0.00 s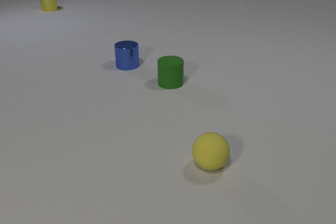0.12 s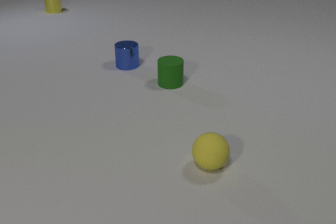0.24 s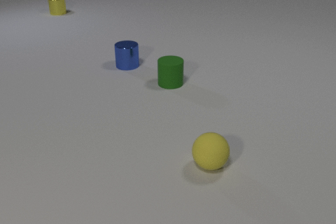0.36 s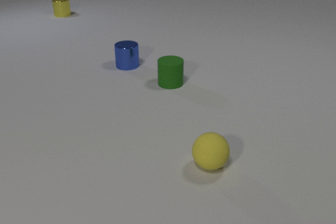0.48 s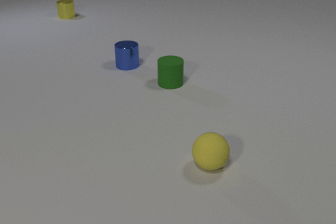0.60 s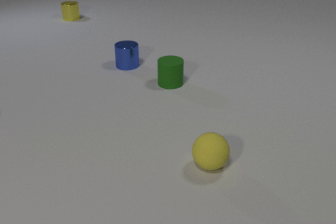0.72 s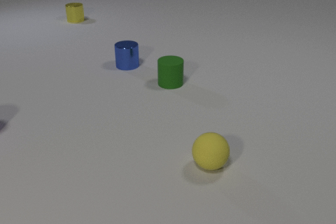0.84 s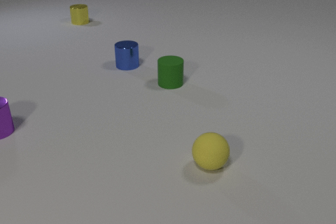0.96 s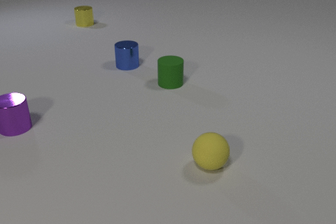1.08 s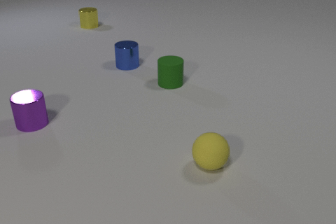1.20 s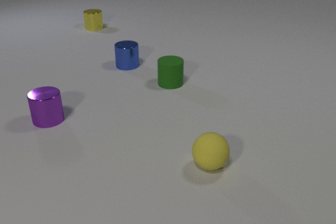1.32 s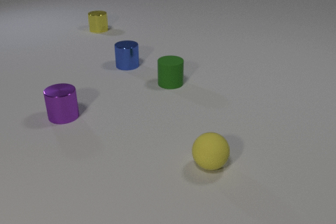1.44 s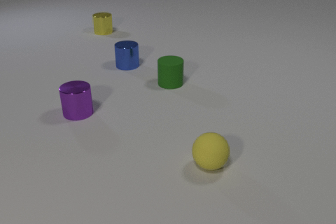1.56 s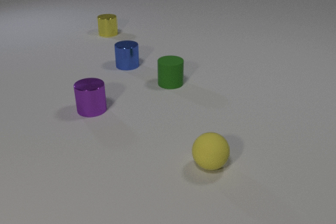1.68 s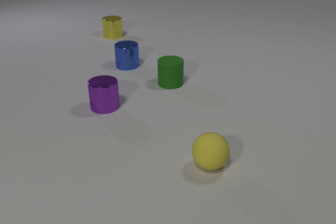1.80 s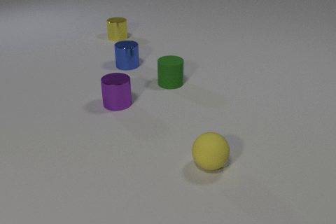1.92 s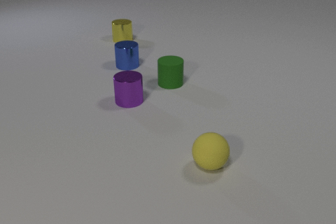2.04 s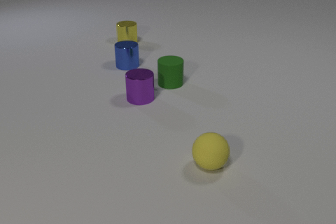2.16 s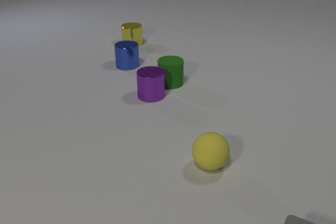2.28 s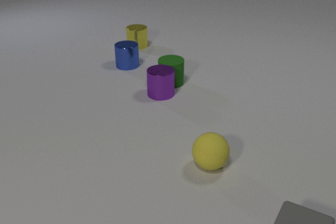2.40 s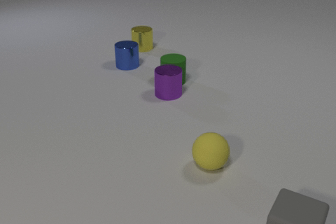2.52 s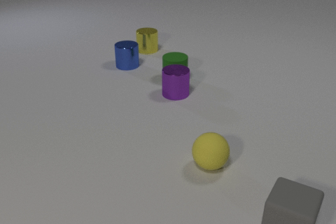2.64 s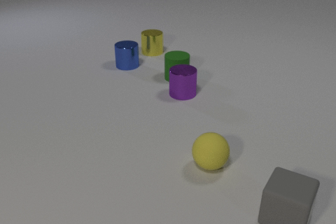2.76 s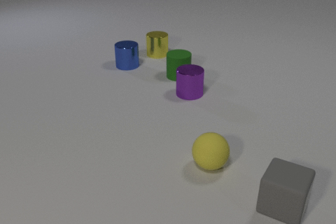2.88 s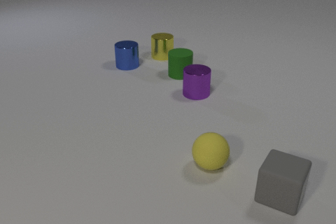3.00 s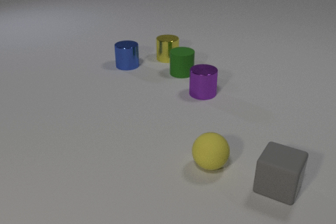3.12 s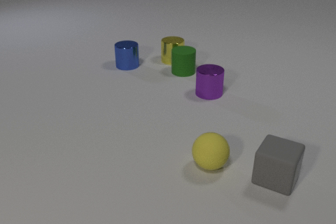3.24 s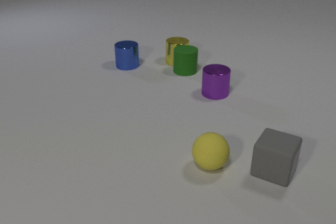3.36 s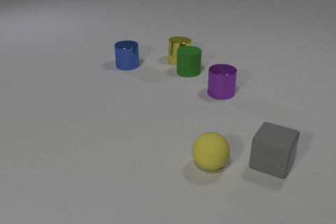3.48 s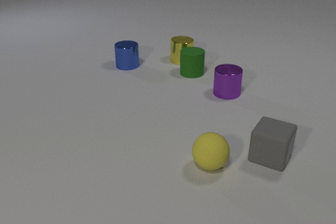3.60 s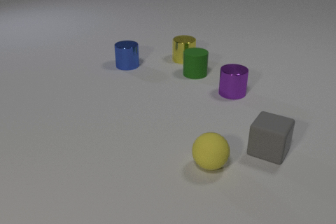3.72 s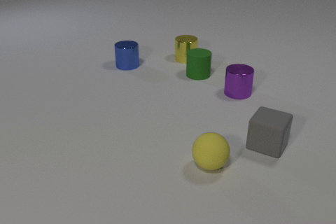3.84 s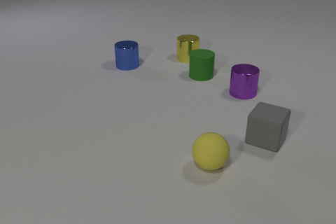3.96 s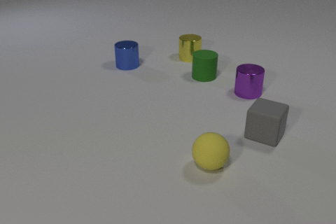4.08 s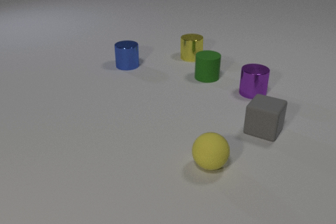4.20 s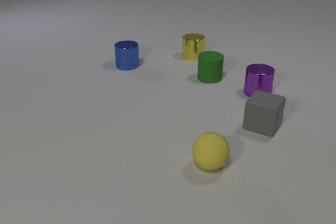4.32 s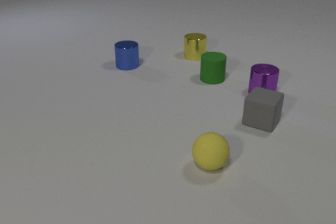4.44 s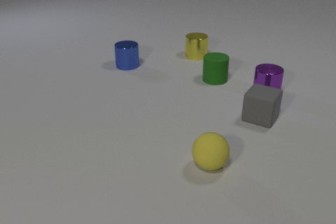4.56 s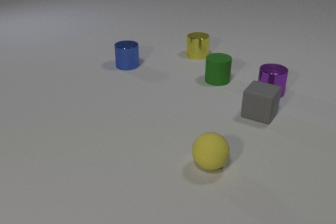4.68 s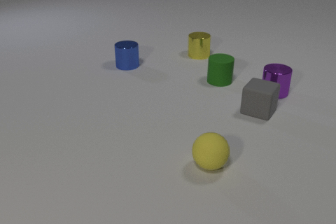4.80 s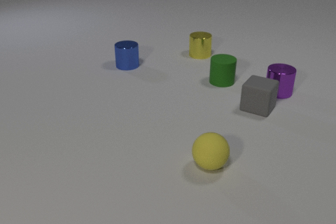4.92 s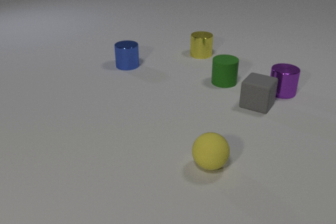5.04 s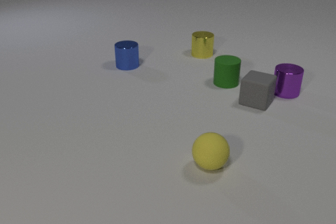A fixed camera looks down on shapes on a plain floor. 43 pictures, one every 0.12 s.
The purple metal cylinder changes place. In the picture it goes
to the right.
The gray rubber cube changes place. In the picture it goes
away from the camera.
0.00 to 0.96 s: The purple metal cylinder comes in at the left edge, slides to the right. The yellow metal cylinder slides toward the camera and to the right.
0.96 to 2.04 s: The purple metal cylinder slides to the right. The yellow metal cylinder slides toward the camera and to the right.
2.04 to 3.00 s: The purple metal cylinder slides to the right. The green rubber cylinder slides away from the camera and to the right. The yellow metal cylinder slides toward the camera and to the right. The gray rubber cube comes in at the bottom edge, slides away from the camera. The purple metal cylinder and the green rubber cylinder collide.
3.00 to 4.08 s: The purple metal cylinder slides to the right. The green rubber cylinder slides to the right. The yellow metal cylinder slides to the right. The gray rubber cube slides away from the camera. The green rubber cylinder and the yellow metal cylinder collide.
4.08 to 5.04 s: The purple metal cylinder slides to the right. The green rubber cylinder slides to the right and toward the camera. The yellow metal cylinder slides to the right and away from the camera. The gray rubber cube slides away from the camera.
How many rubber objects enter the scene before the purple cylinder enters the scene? 0.
What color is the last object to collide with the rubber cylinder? yellow.
What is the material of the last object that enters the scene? rubber.
